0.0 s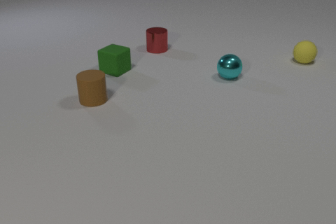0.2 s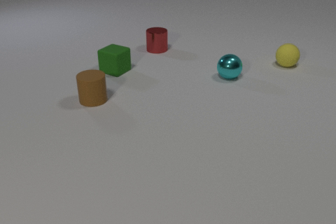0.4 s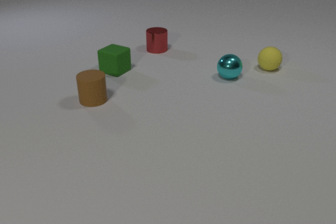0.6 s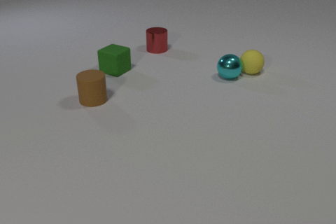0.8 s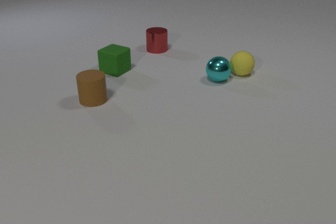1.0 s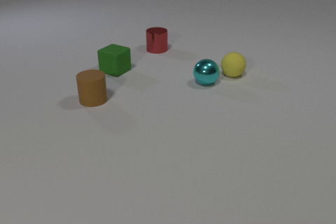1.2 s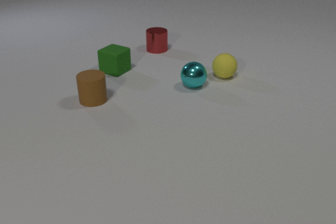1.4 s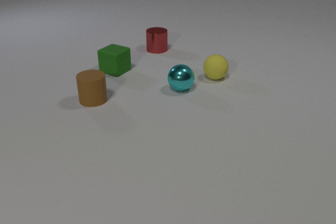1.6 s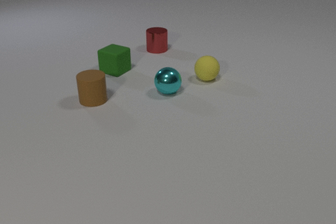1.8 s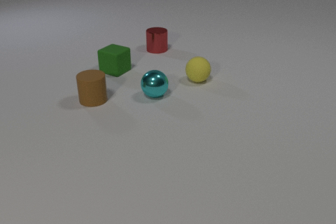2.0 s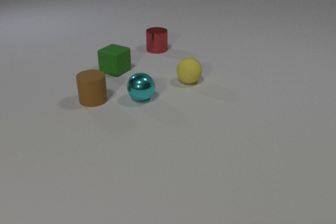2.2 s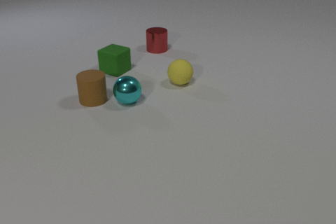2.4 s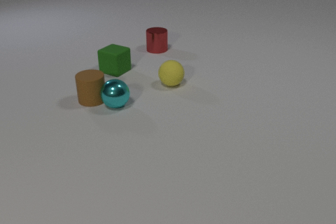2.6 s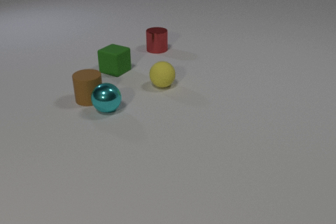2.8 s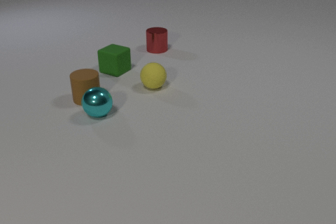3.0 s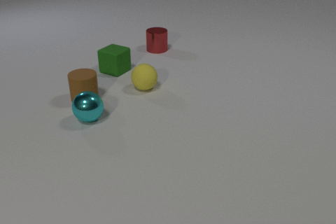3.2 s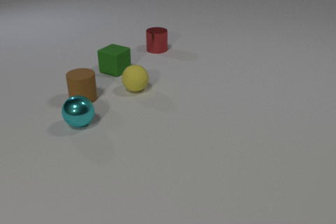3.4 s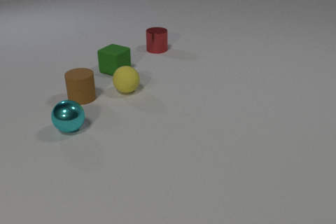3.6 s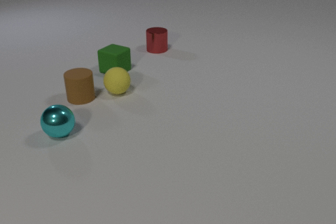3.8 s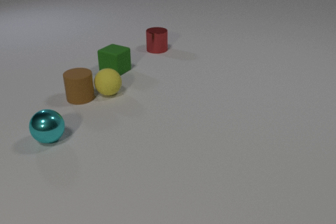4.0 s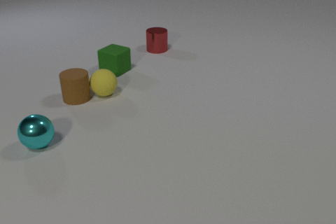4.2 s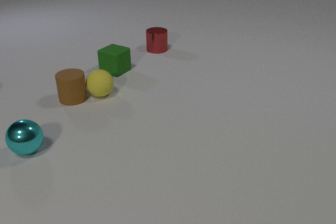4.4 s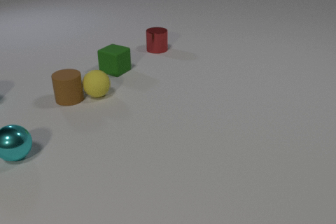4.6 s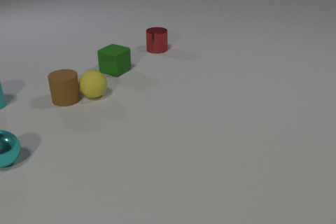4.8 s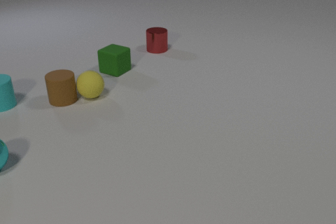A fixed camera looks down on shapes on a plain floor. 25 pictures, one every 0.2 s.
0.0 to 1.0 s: The yellow rubber sphere rolls to the left and toward the camera. The cyan metal sphere rolls to the left and toward the camera. The yellow rubber sphere and the cyan metal sphere collide.
1.0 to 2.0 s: The yellow rubber sphere rolls to the left and toward the camera. The cyan metal sphere rolls to the left and toward the camera.
2.0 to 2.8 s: The yellow rubber sphere rolls to the left. The cyan metal sphere rolls to the left and toward the camera. The brown rubber cylinder slides to the left. The cyan metal sphere and the brown rubber cylinder collide.
2.8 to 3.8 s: The yellow rubber sphere rolls to the left. The cyan metal sphere rolls to the left and toward the camera. The brown rubber cylinder slides to the left. The yellow rubber sphere and the brown rubber cylinder collide.
3.8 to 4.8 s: The yellow rubber sphere rolls to the left. The cyan metal sphere rolls to the left and toward the camera. The brown rubber cylinder slides to the left. The cyan rubber cylinder comes in at the left edge, slides to the right.
How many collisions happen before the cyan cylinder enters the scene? 3.
Are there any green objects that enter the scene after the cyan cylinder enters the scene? no.
How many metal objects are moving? 1.
